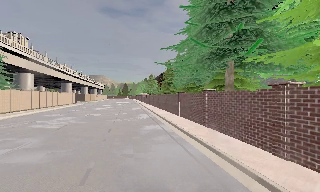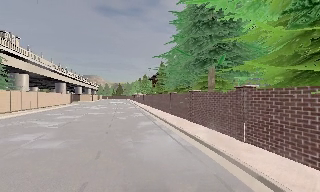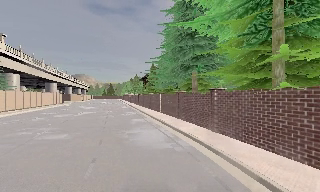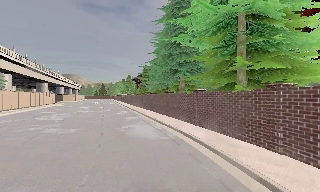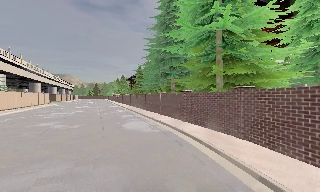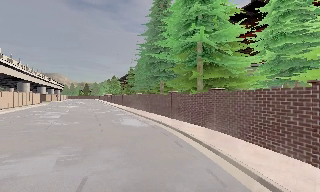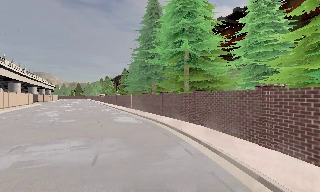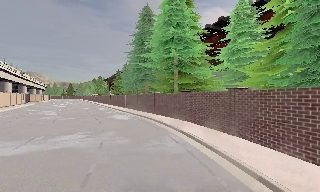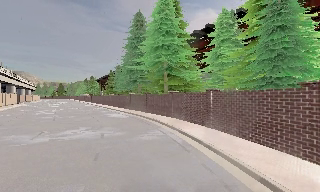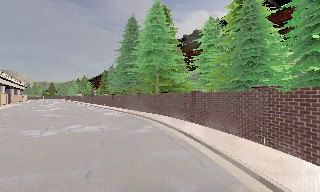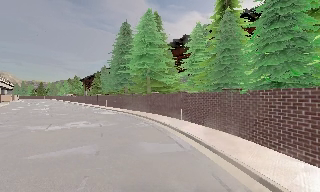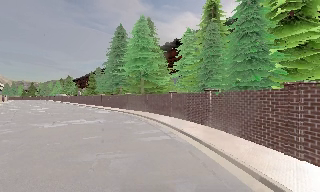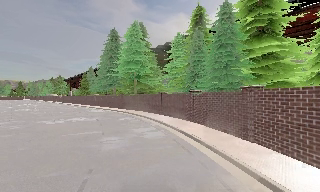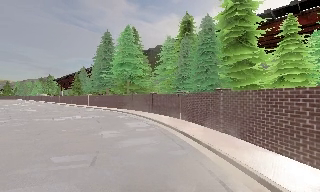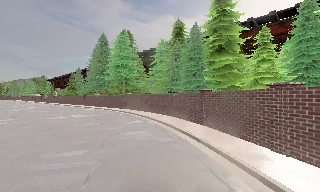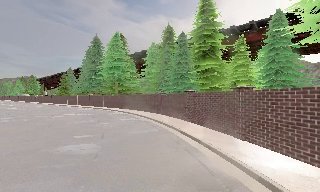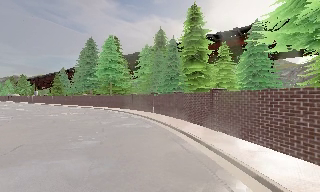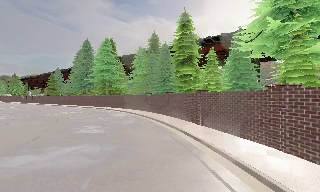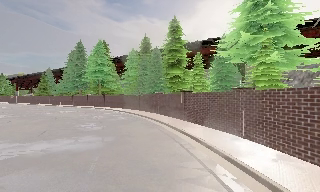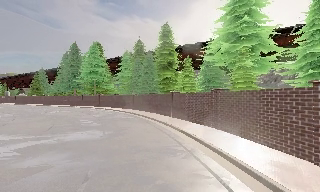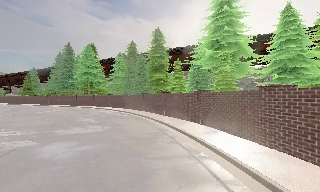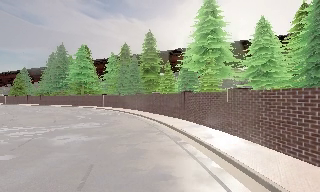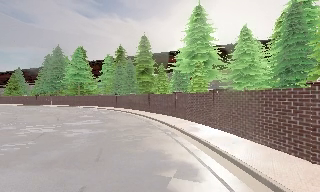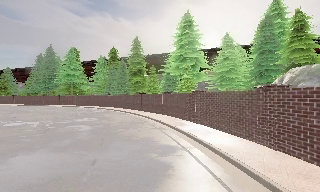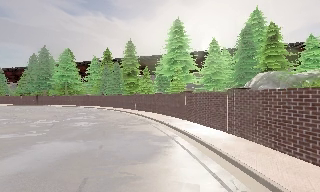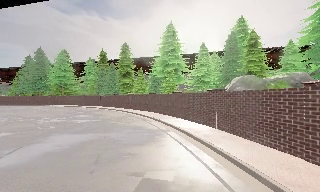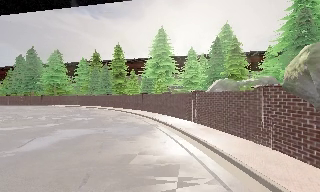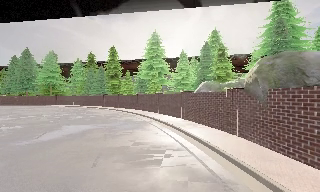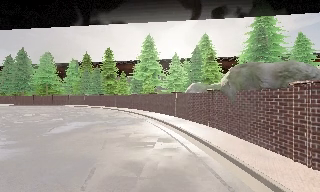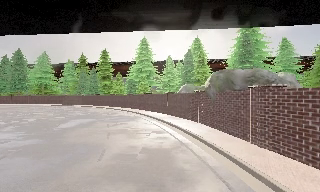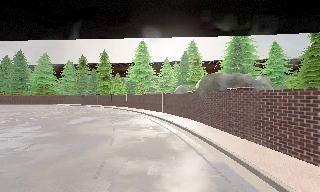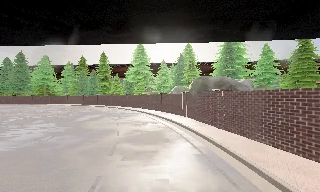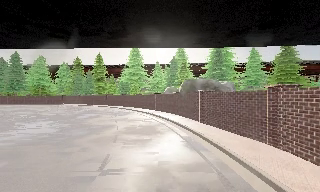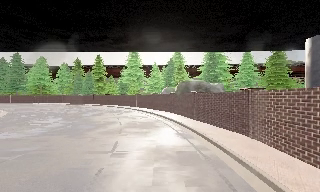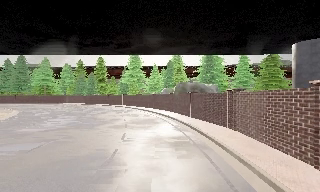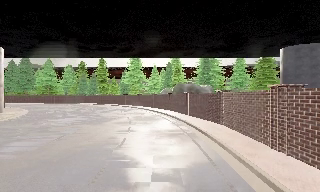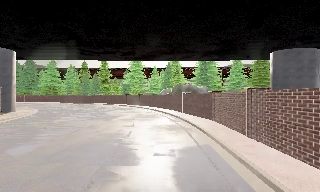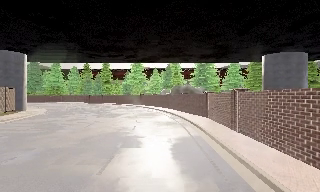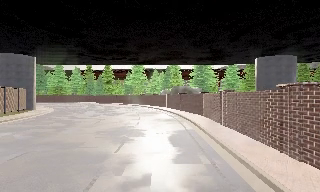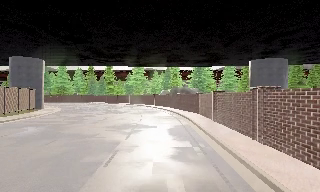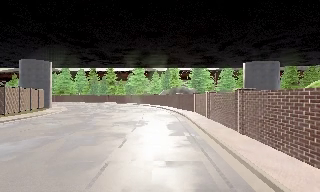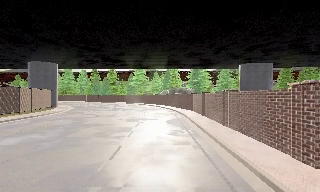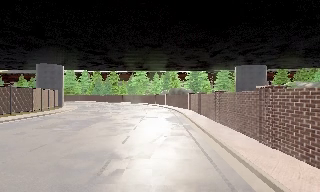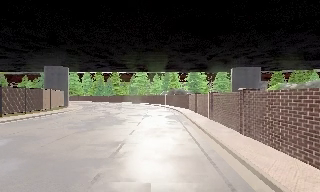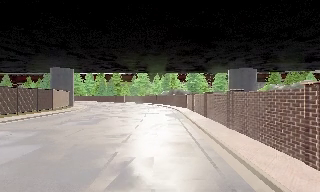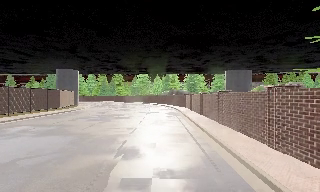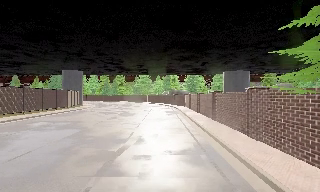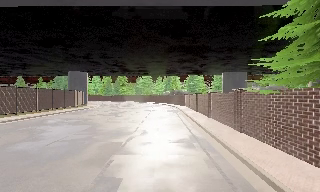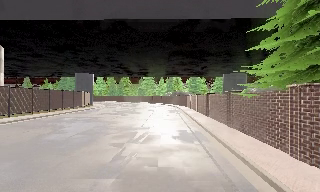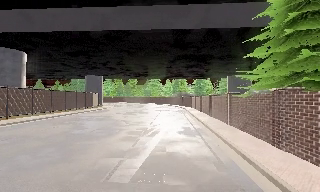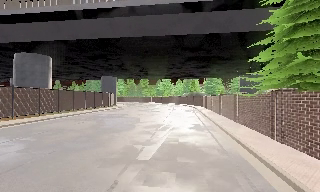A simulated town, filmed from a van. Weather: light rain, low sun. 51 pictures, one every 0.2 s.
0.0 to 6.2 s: The camera pans to its right, which is clockwise from overhead, by about 75 degrees. It travels backward, about 55 m.
6.2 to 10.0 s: The camera travels backward, about 35 m, so what stands in front gets smaller.
The film runs backward here.
